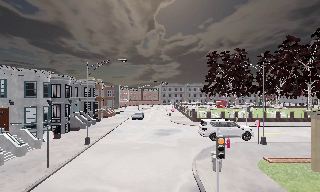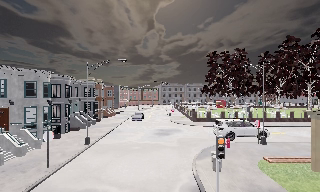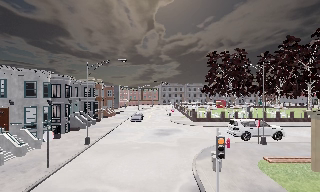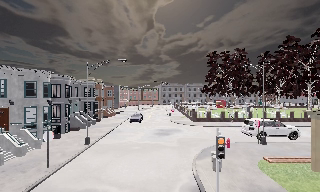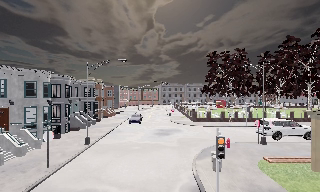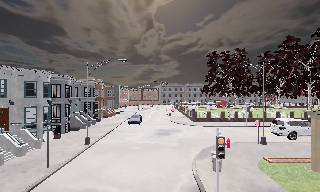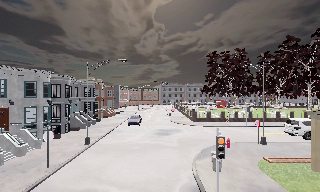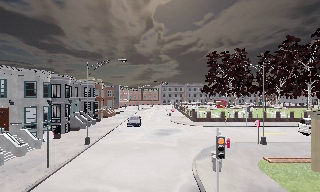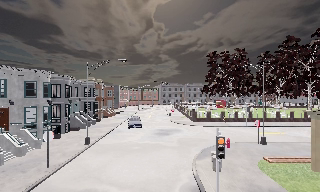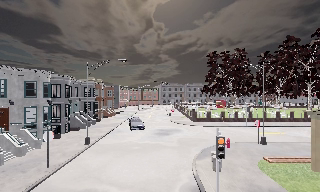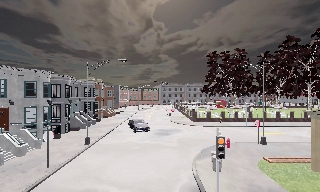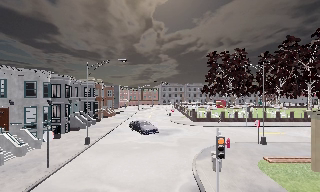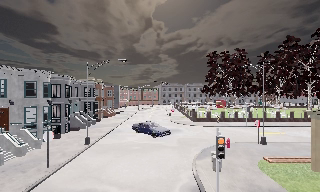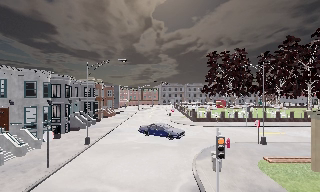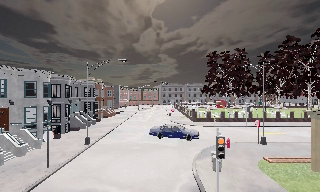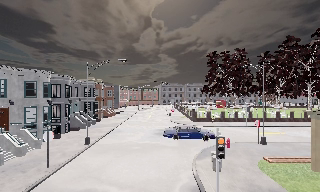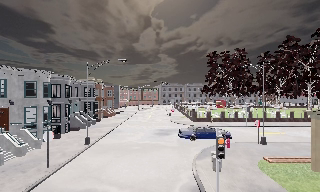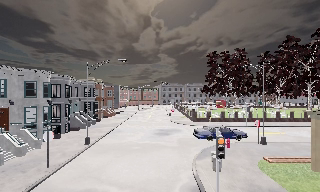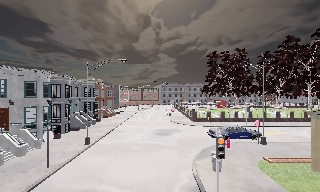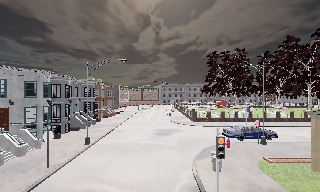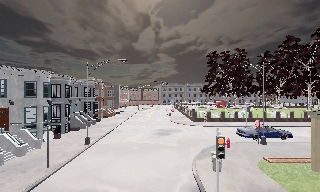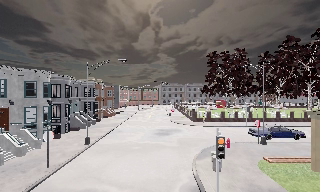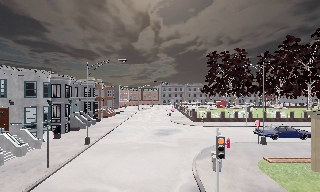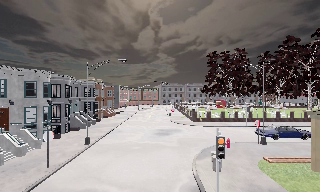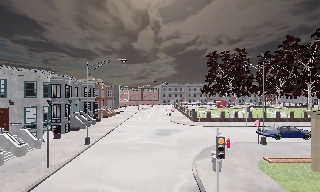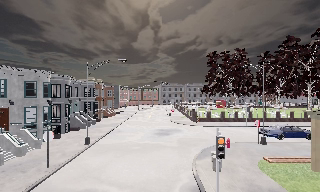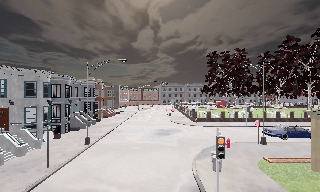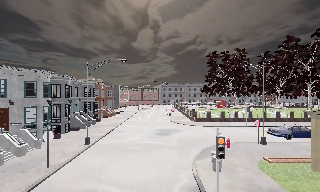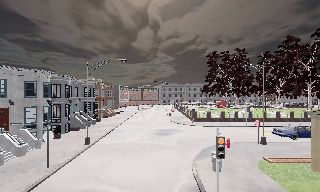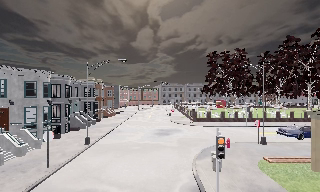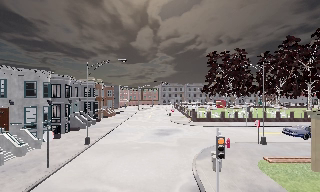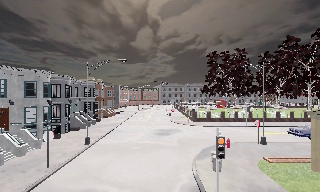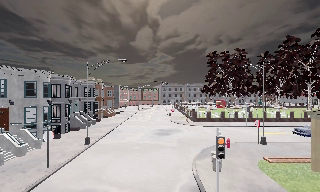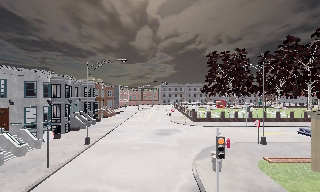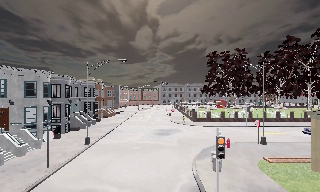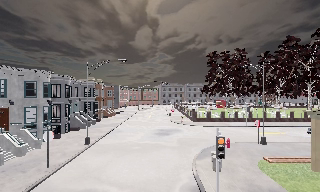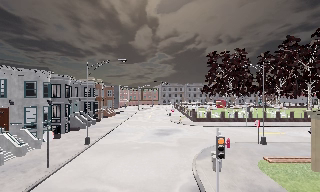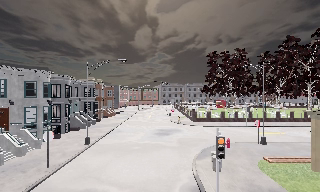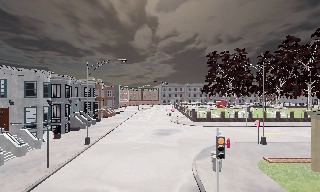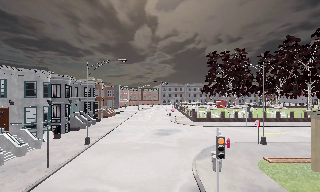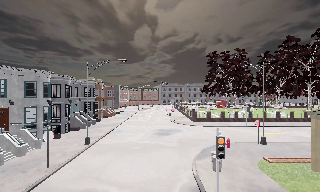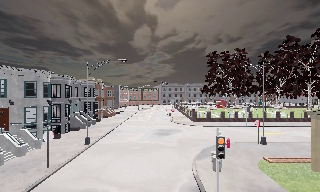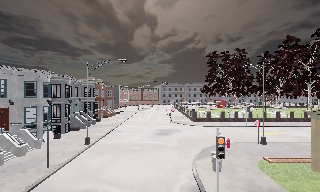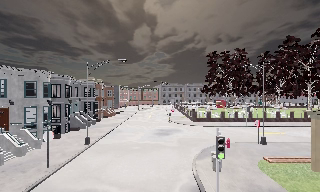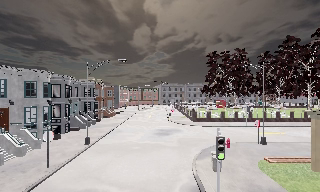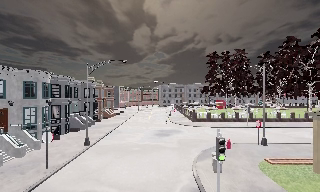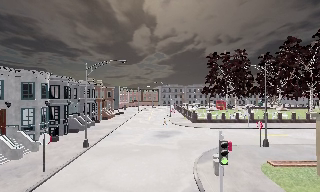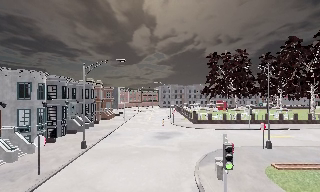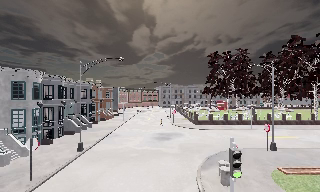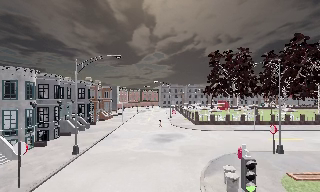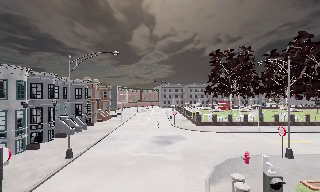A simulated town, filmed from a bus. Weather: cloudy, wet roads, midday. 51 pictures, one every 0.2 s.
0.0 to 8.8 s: The camera keeps its place and its aim.
8.8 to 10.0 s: The camera travels forward, about 3 m, so what stands in front looms larger. It gains speed.
The film runs forward here.
